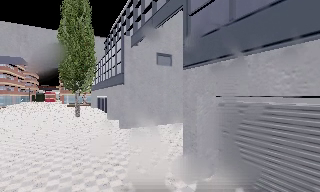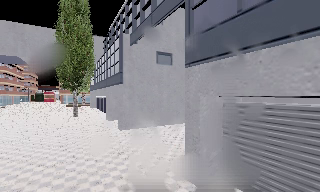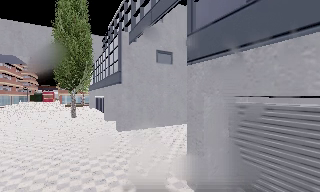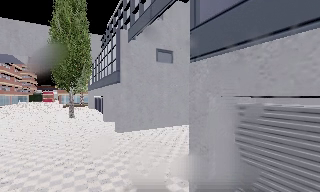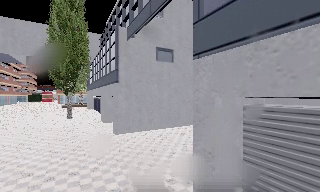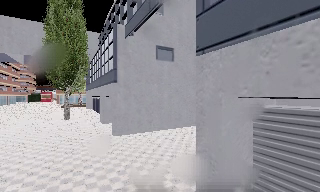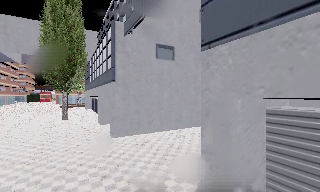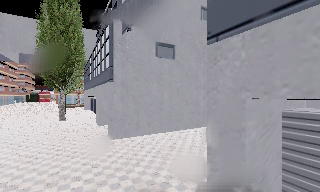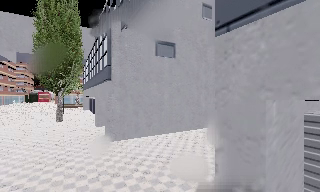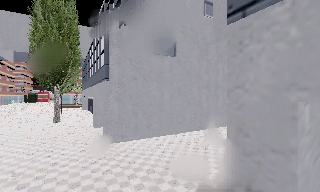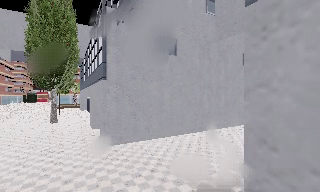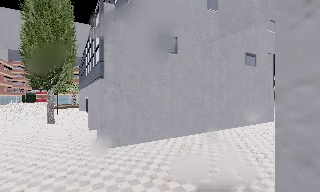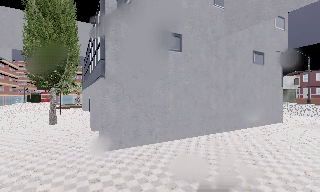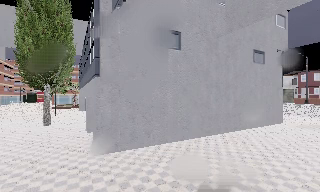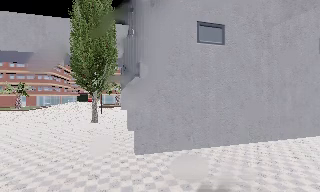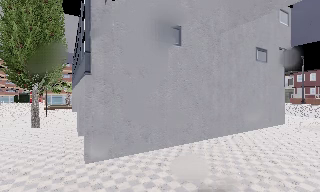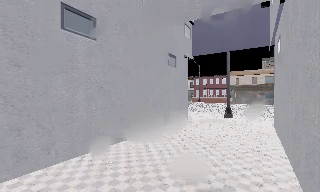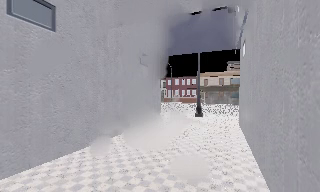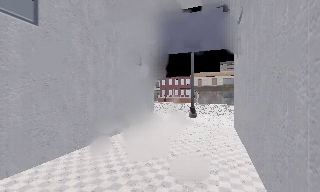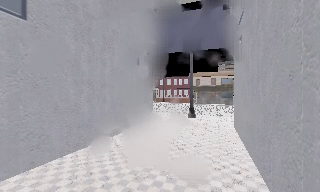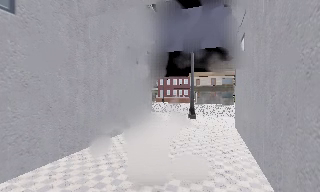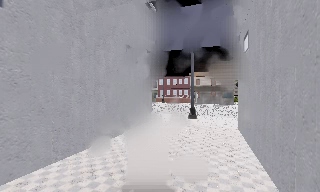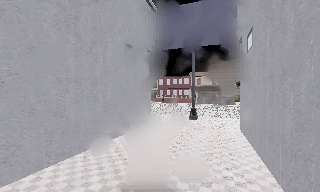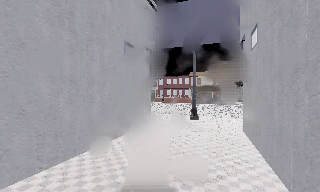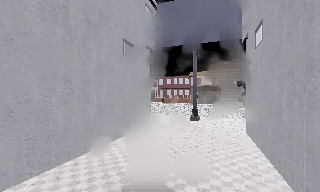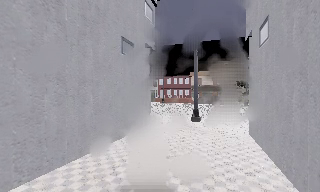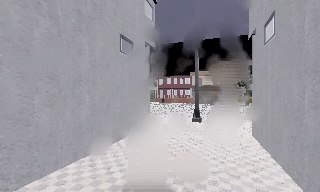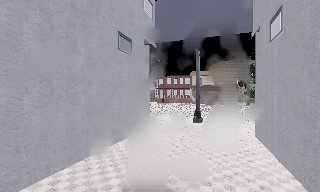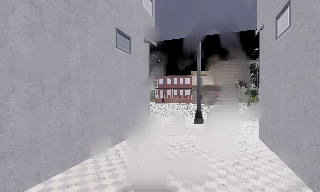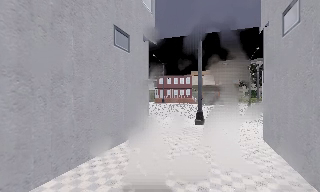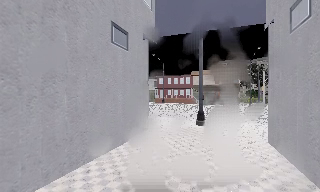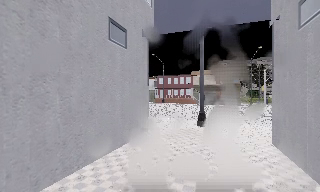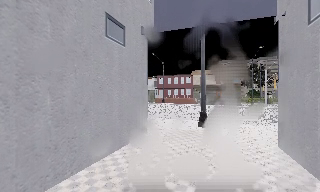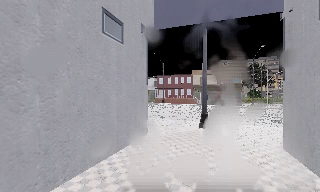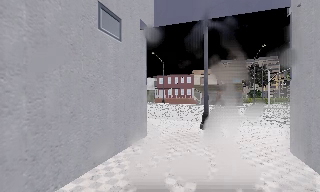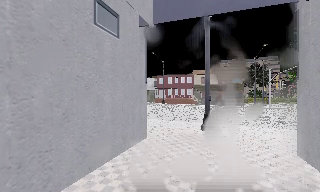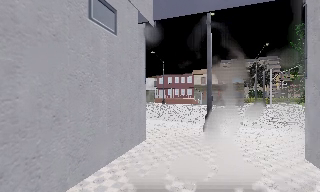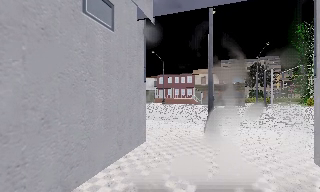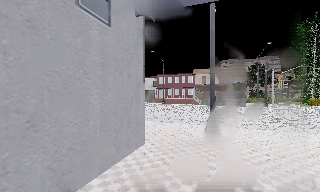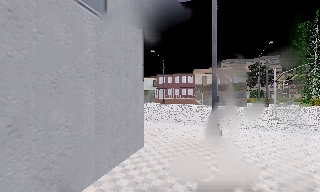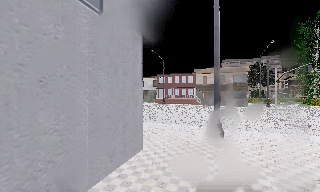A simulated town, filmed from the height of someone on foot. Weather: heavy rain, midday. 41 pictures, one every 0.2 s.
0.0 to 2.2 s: The camera travels forward, about 3.5 m, so what stands in front looms larger.
2.2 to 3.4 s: The scene slides to the left, as the camera pans about 40 degrees to its right. It travels forward, about 2 m.
3.4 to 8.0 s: The camera travels forward, about 8 m, so what stands in front looms larger.
The film runs forward here.
